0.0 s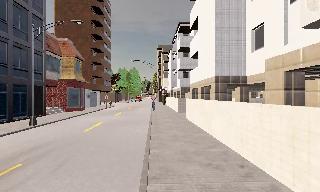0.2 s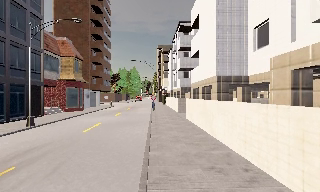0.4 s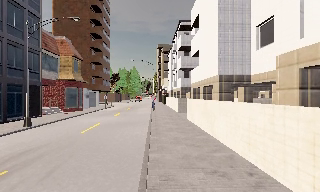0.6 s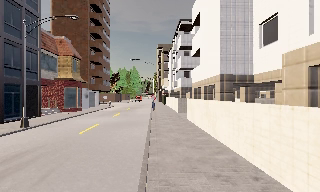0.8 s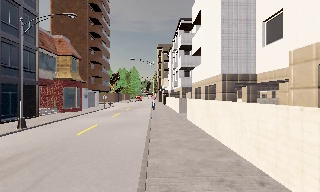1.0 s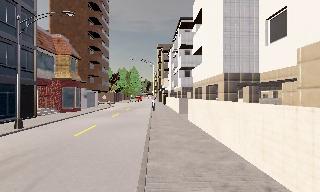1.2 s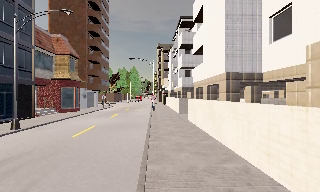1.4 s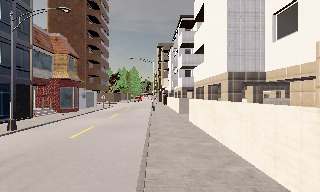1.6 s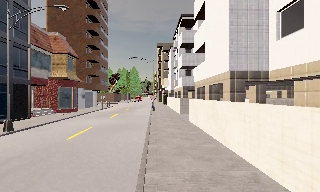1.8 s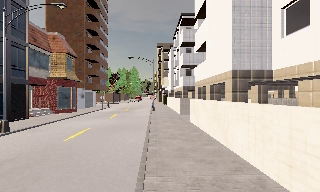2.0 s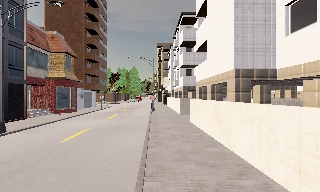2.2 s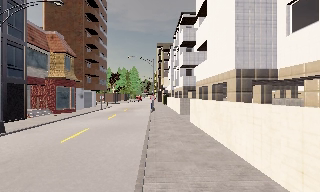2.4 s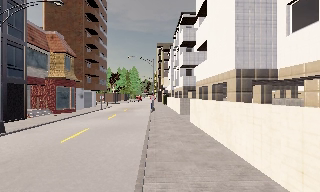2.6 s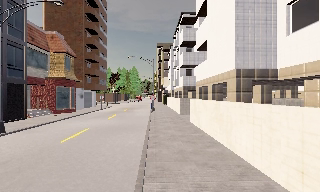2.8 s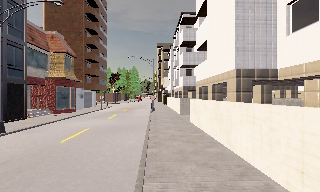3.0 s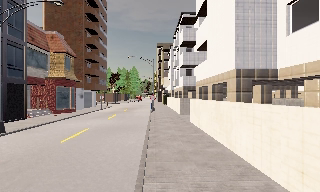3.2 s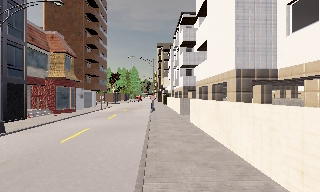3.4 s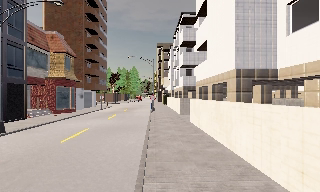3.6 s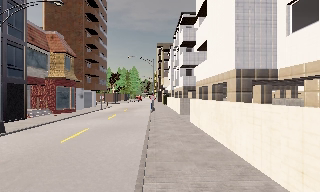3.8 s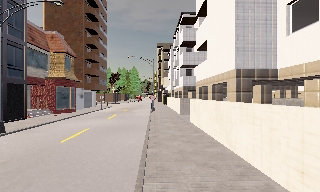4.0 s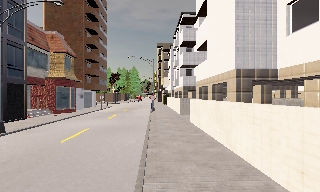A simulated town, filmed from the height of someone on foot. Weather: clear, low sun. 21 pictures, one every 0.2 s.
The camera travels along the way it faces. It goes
forward.
0.0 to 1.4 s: The camera travels forward, about 1.5 m, so what stands in front looms larger.
1.4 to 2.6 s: The camera travels forward, about 1 m, so what stands in front looms larger. It loses speed.
2.6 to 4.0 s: The camera keeps its place and its aim.
The film runs forward here.
